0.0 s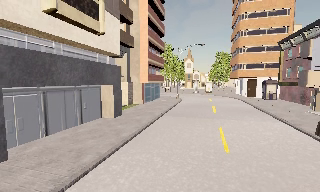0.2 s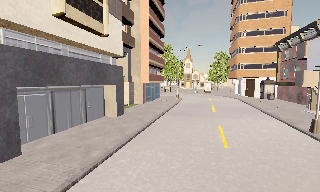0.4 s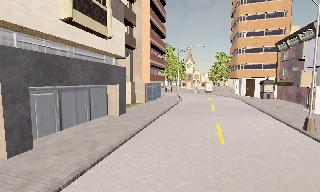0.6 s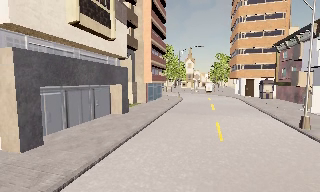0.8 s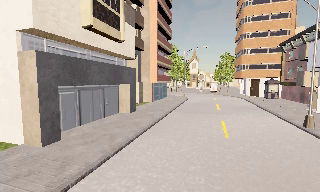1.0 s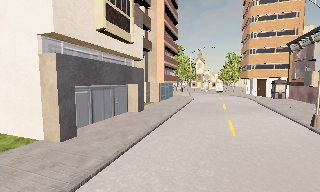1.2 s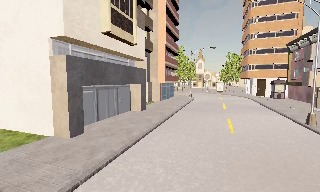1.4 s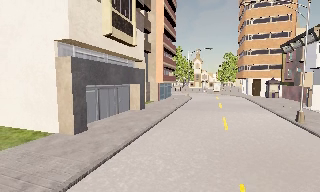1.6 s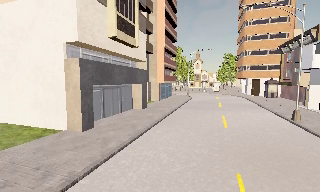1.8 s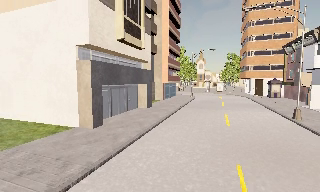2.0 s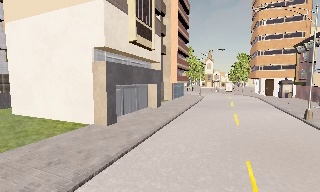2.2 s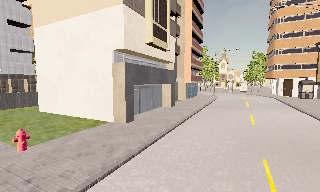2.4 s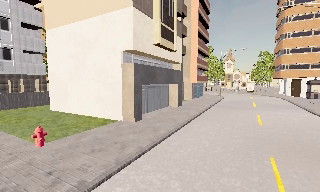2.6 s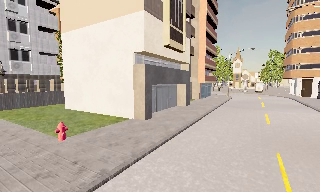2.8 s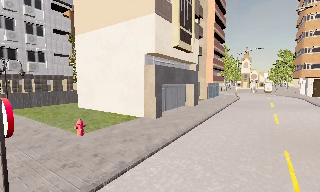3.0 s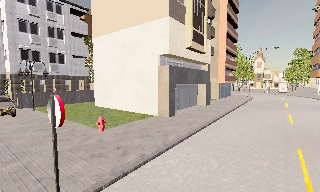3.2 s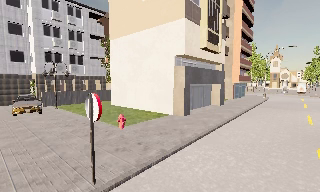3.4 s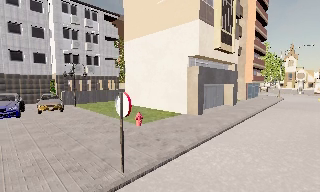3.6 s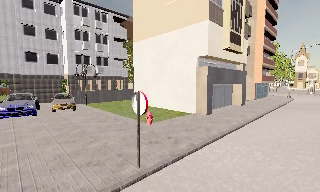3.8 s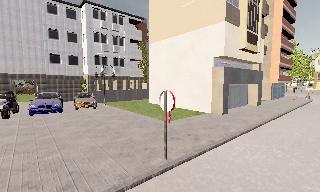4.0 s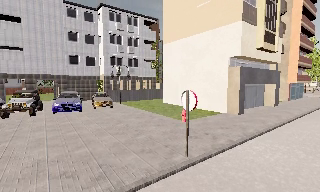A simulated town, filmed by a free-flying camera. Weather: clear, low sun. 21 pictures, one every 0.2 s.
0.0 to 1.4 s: The camera travels backward, about 3 m, so what stands in front gets smaller.
1.4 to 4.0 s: The camera pans to its left, which is counterclockwise from overhead, by about 35 degrees. It travels backward and to its left, about 6 m.
The film runs forward here.
